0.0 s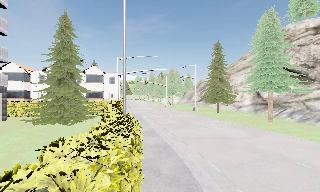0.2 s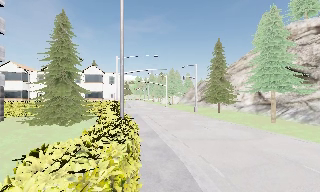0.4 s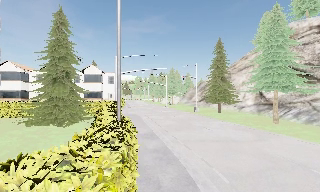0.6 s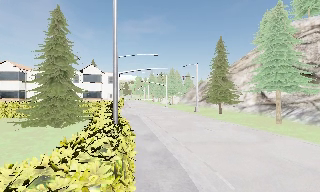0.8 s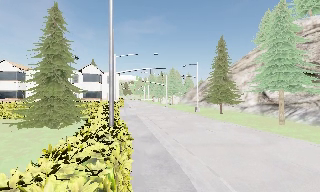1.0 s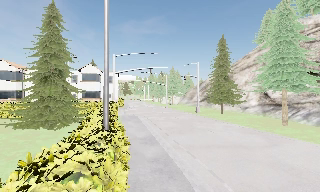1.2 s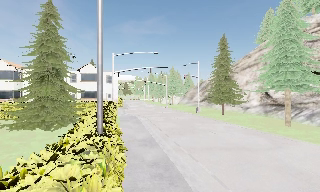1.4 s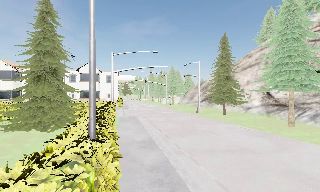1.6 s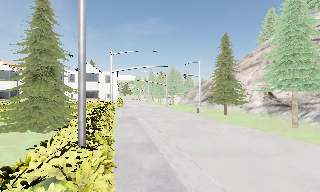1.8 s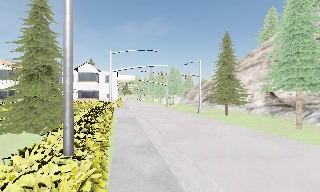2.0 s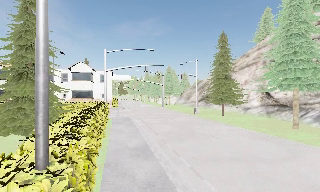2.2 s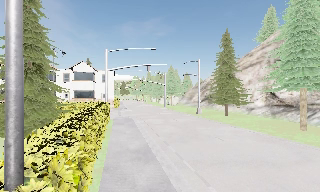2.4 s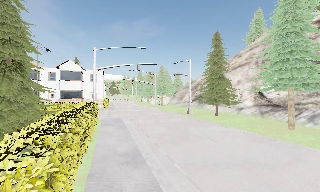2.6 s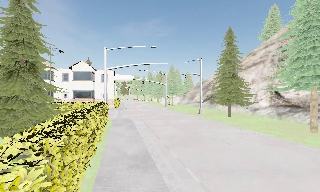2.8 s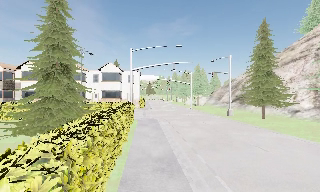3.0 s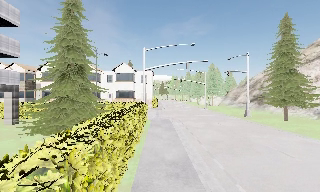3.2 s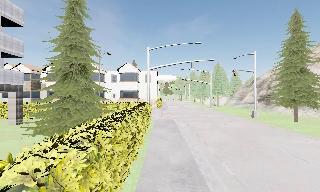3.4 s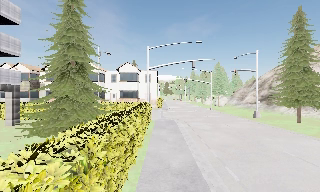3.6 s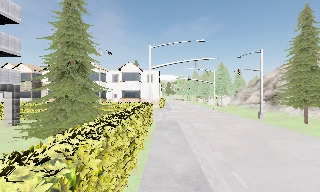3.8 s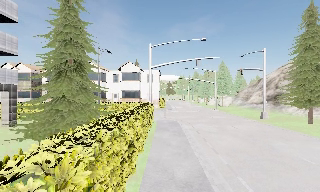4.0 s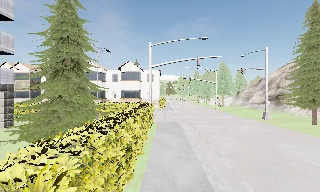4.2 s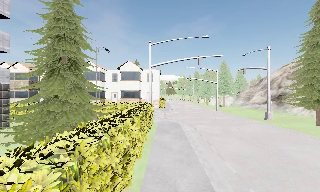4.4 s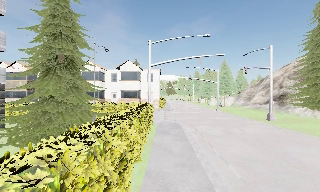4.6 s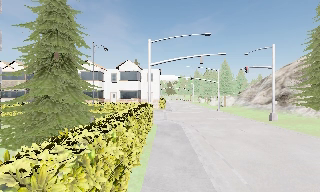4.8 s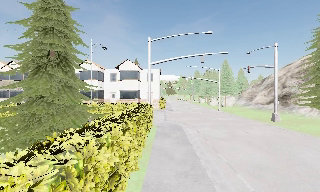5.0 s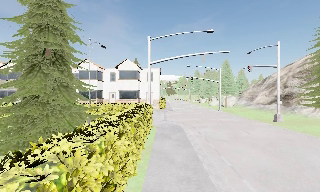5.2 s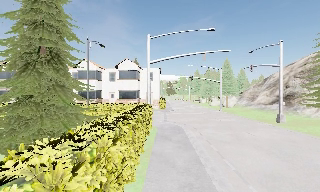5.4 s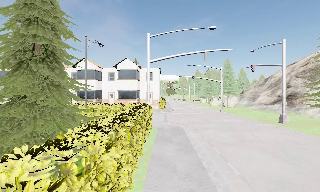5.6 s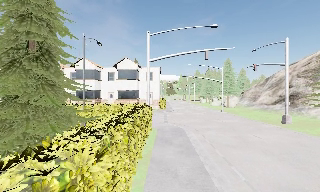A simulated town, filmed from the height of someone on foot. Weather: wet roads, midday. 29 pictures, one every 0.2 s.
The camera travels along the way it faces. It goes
forward.
0.0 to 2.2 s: The camera travels forward, about 4 m, so what stands in front looms larger.
2.2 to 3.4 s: The camera swings to its left by about 15 degrees, and the scene slides to the right. It travels forward, about 2 m, so what stands in front looms larger.
3.4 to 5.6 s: The camera travels forward, about 4 m, so what stands in front looms larger.
The film runs forward here.
